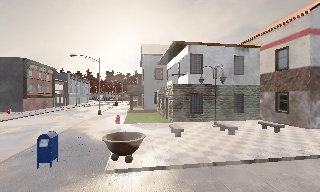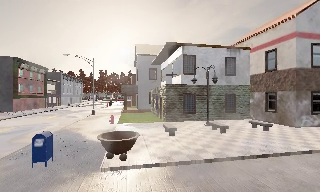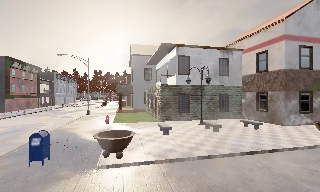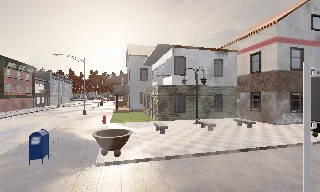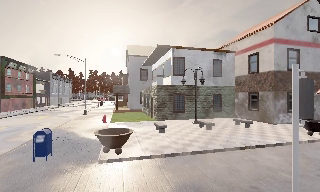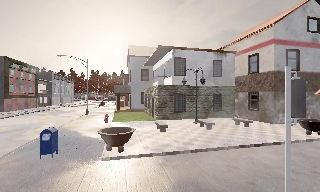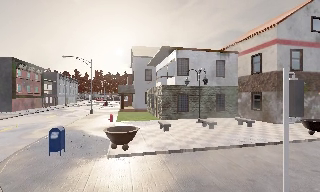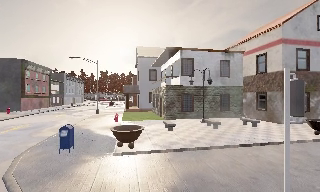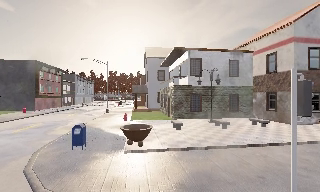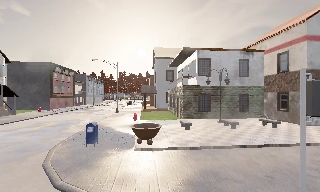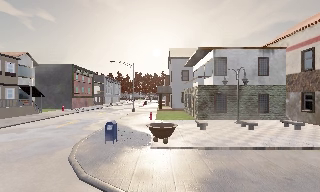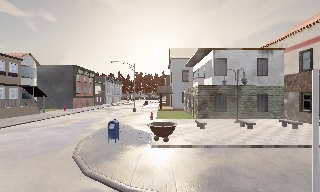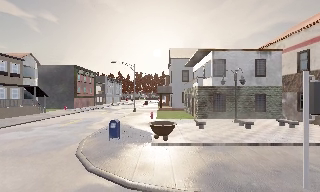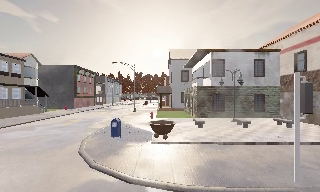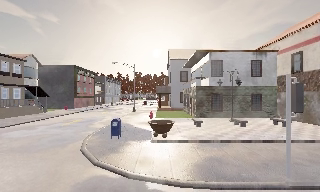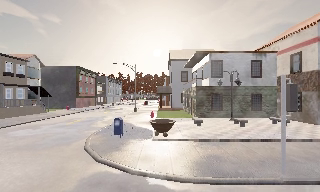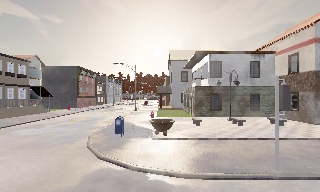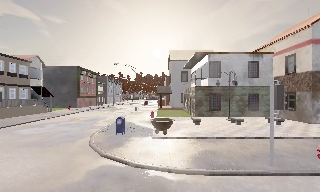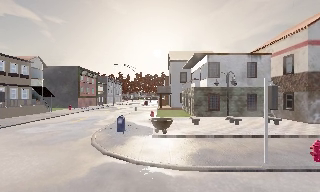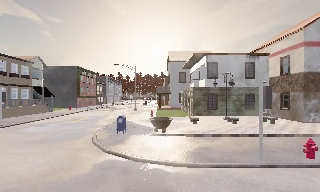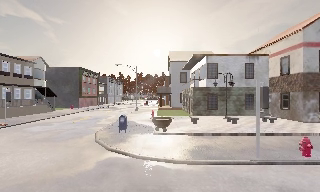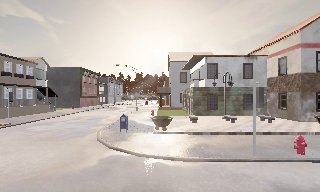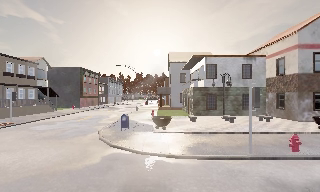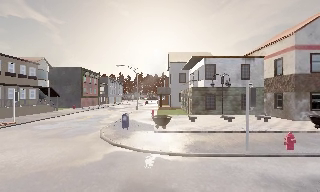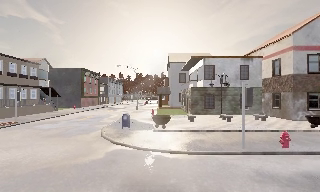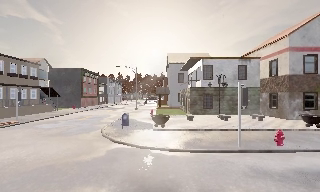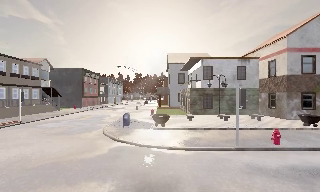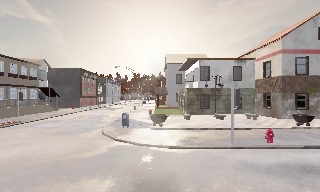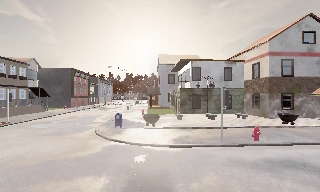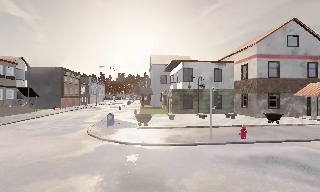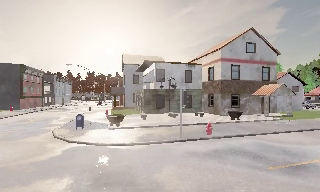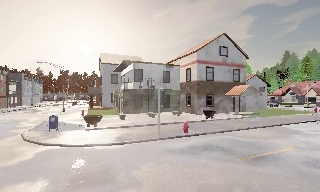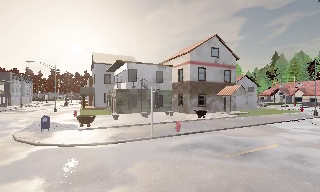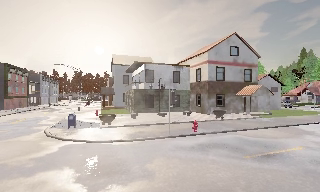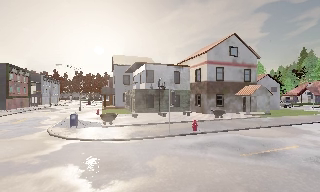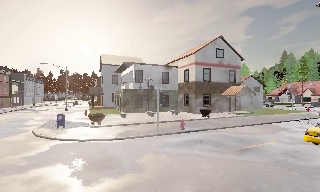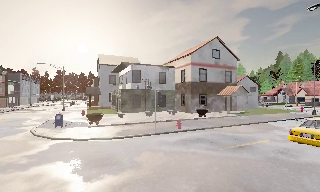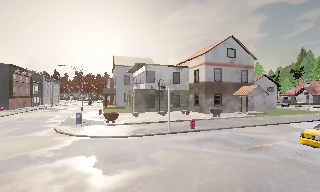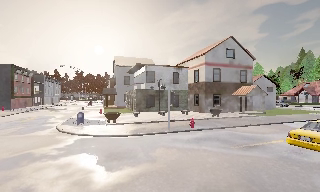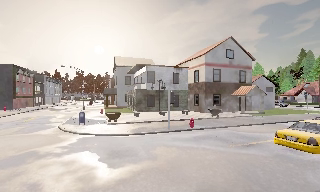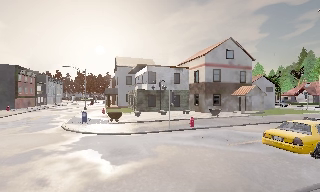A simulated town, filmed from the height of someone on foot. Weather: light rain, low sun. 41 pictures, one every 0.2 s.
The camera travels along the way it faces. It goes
backward.
0.0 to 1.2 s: The camera travels backward, about 1.5 m, so what stands in front gets smaller.
1.2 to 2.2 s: The camera pans to its left, which is counterclockwise from overhead, by about 15 degrees. It travels backward, about 1 m, so what stands in front gets smaller.
2.2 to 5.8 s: The camera travels backward, about 4.5 m, so what stands in front gets smaller.
5.8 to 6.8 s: The scene slides to the left, as the camera pans about 15 degrees to its right. It travels backward, about 1.5 m, so what stands in front gets smaller.
6.8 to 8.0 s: The camera travels backward, about 1.5 m, so what stands in front gets smaller.
The film runs backward here.
